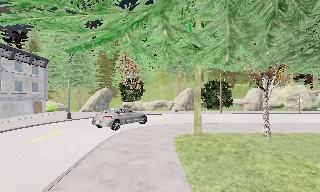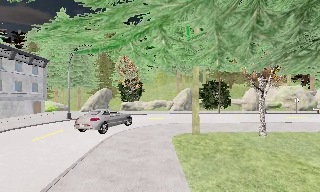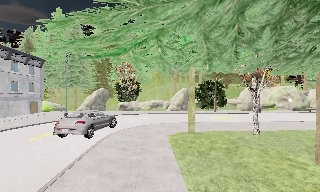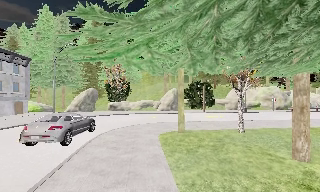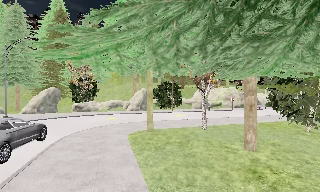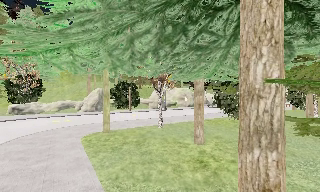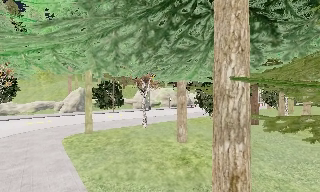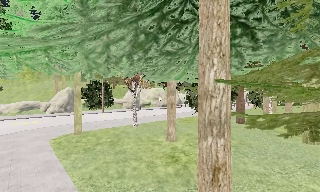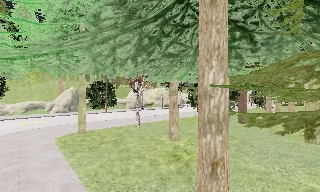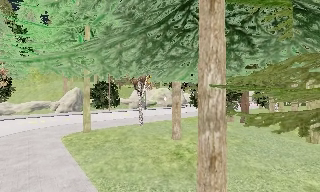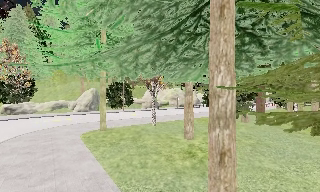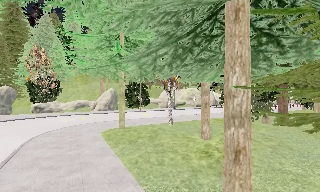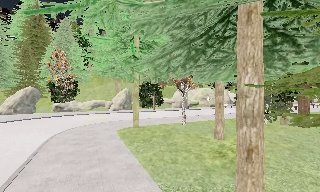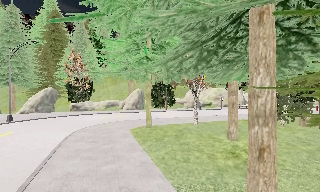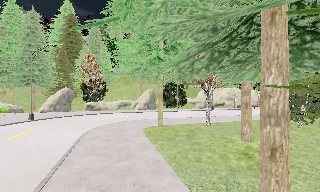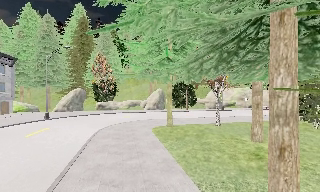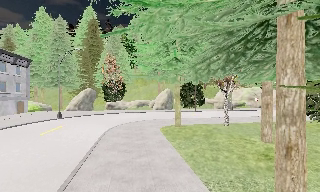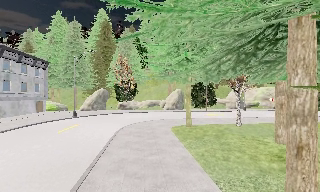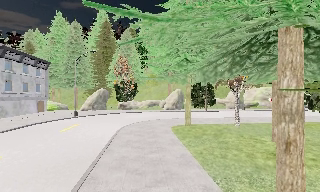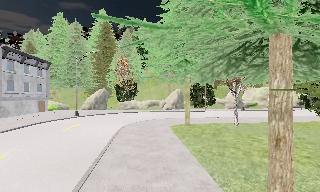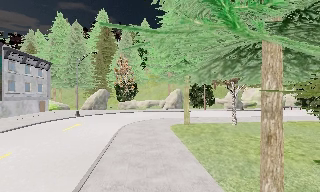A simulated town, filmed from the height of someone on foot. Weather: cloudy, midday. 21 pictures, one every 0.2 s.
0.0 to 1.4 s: The scene slides to the left, as the camera pans about 40 degrees to its right. It travels backward, about 1.5 m.
1.4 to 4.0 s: The camera pans to its left, which is counterclockwise from overhead, by about 35 degrees. It travels backward, about 2.5 m.
The film runs backward here.
